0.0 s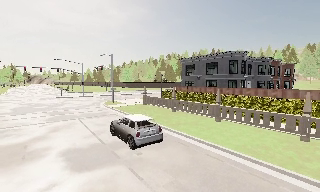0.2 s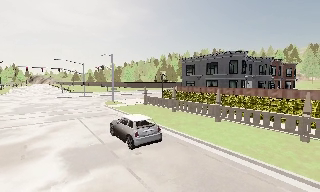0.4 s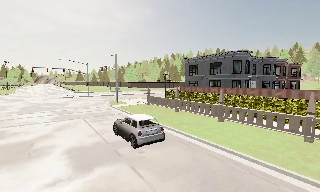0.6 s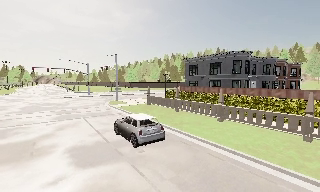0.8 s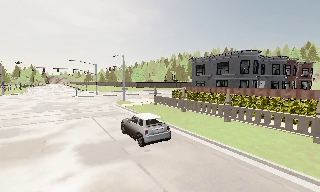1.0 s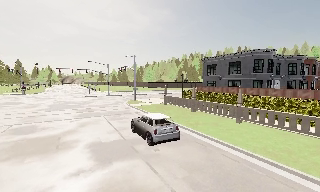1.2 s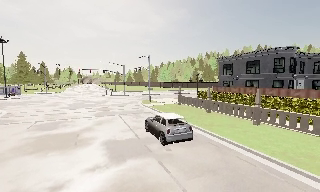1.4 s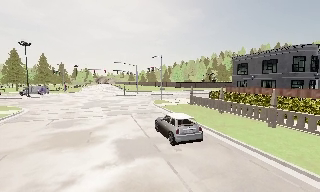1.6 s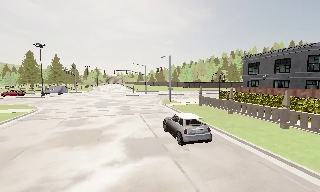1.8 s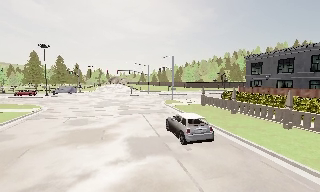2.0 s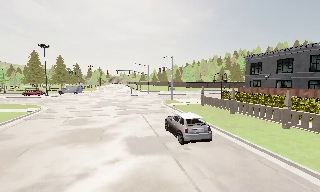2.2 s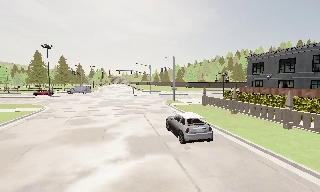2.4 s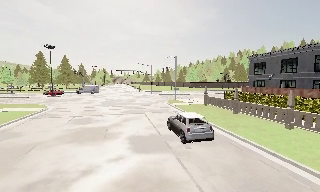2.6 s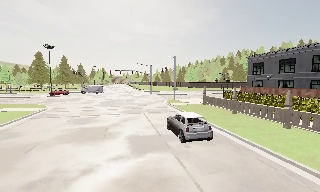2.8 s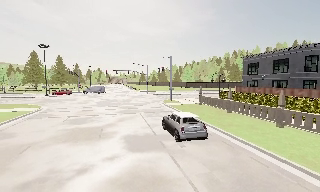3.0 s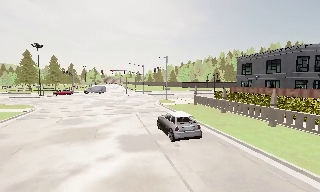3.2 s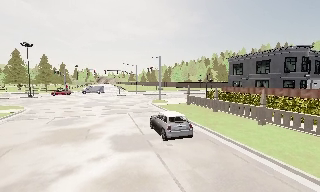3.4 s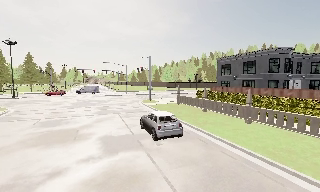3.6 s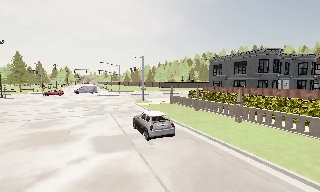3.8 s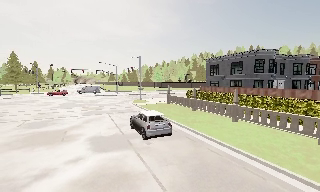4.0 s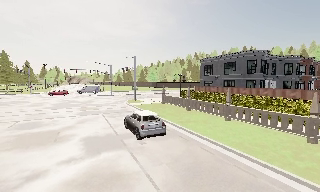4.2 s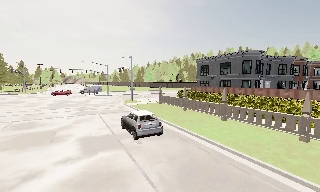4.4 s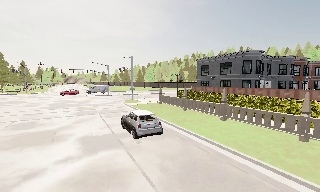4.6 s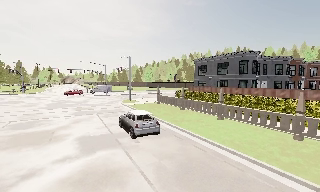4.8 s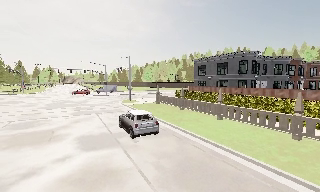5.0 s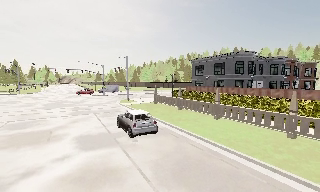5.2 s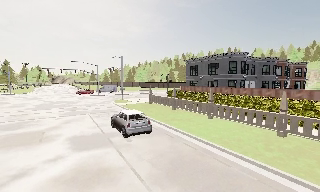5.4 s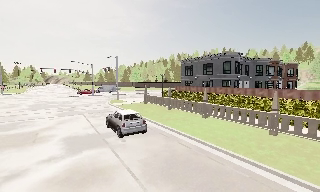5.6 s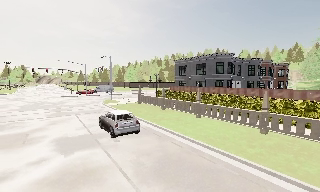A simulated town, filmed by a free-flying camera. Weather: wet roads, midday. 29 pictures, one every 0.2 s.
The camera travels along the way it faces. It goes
backward.
0.0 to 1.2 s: The scene slides to the right, as the camera pans about 15 degrees to its left.
1.2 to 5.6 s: The camera swings to its right by about 10 degrees, and the scene slides to the left. It travels backward and to its right, about 2 m, so what stands in front gets smaller.
The film runs backward here.
